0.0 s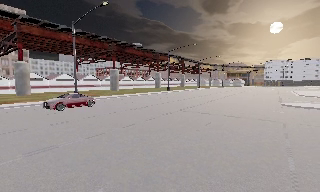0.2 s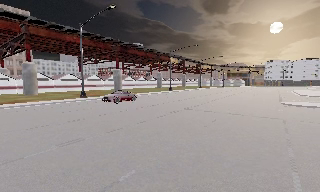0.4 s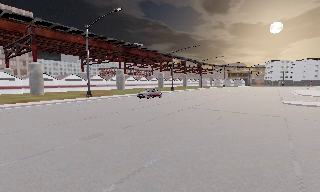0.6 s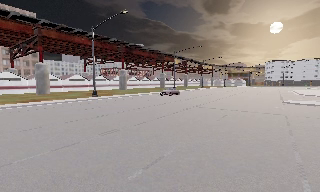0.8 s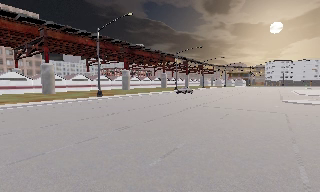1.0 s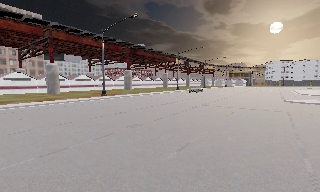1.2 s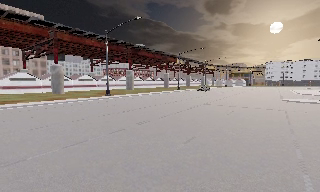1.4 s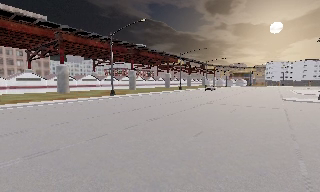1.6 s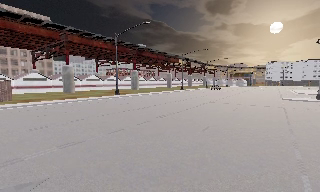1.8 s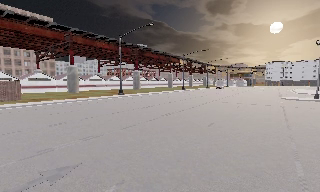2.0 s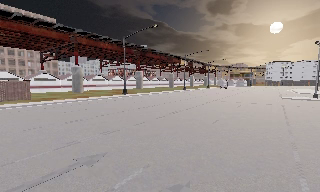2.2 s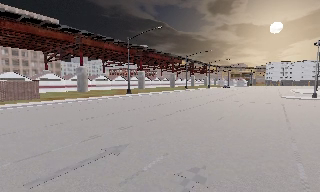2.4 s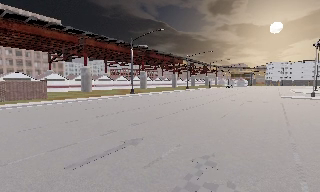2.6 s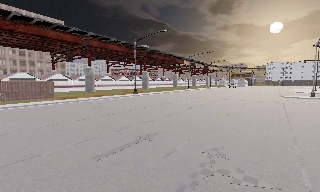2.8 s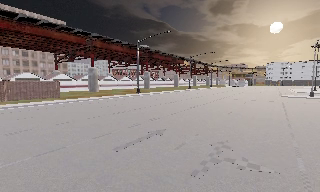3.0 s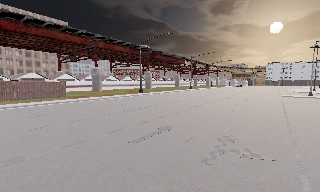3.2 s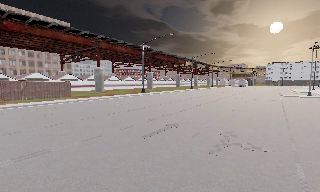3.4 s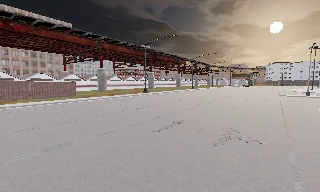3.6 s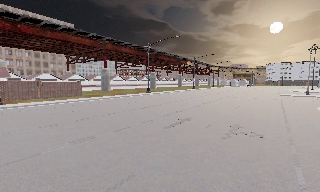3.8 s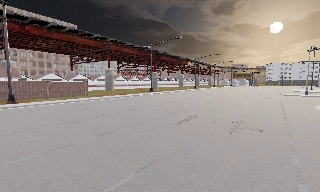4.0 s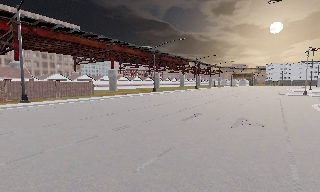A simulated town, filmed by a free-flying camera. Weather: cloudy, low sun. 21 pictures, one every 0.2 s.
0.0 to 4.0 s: The camera travels backward and to its left, about 18 m, so what stands in front gets smaller.
The film runs backward here.
